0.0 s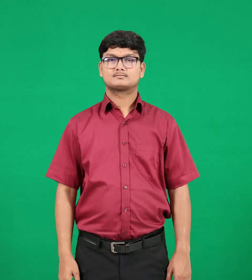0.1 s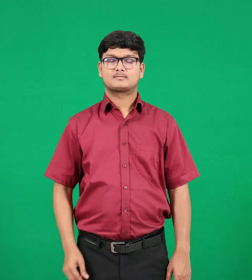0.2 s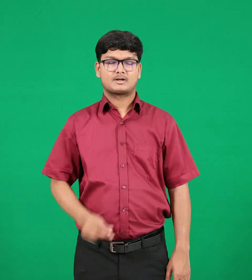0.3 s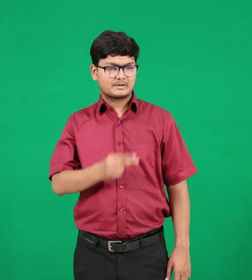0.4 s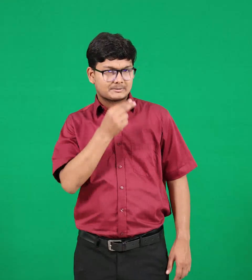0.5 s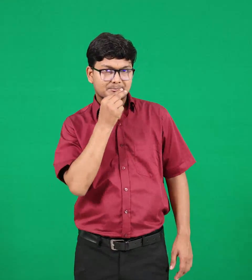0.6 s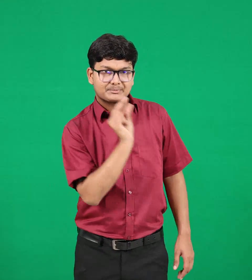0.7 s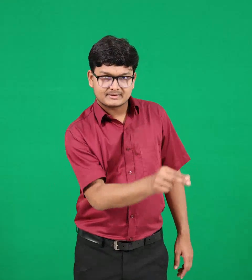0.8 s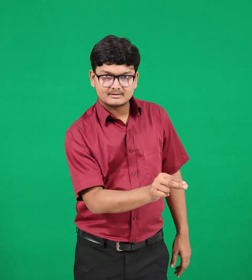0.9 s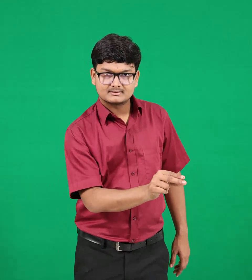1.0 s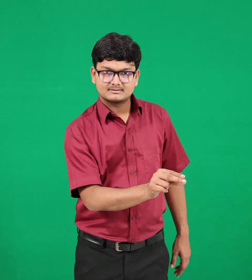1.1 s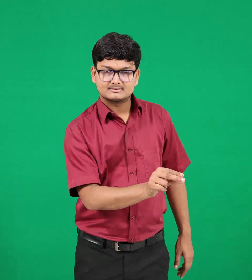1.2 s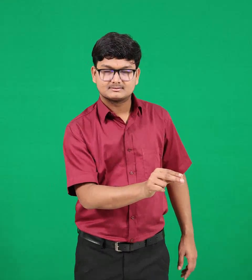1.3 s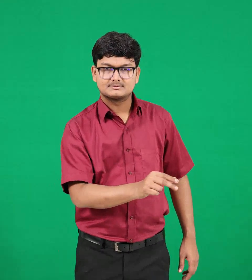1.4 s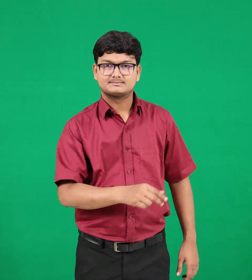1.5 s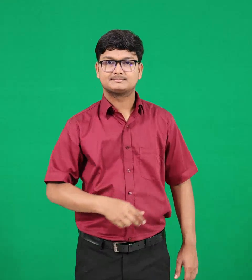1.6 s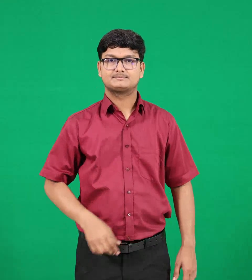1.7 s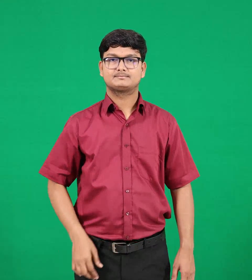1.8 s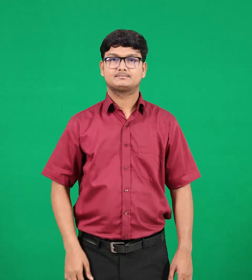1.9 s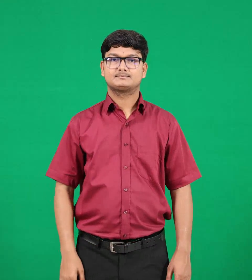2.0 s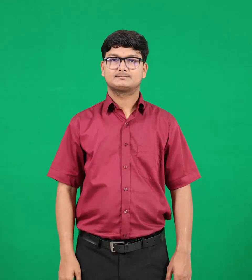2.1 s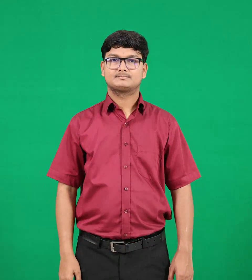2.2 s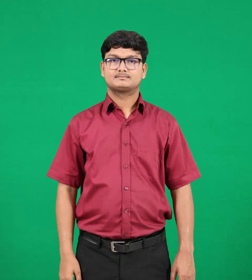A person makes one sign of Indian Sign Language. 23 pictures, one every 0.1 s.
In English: spit
